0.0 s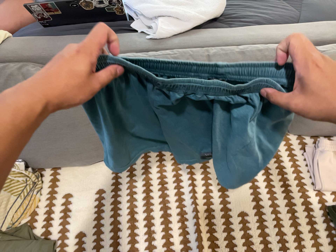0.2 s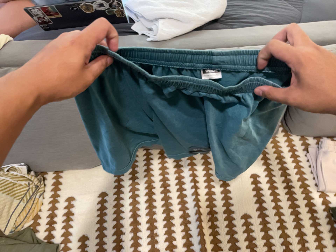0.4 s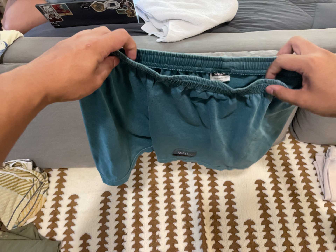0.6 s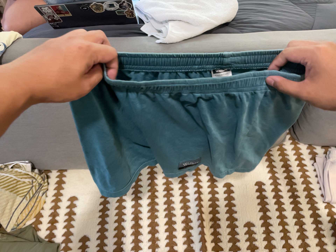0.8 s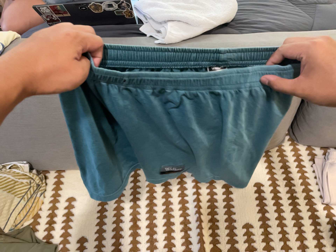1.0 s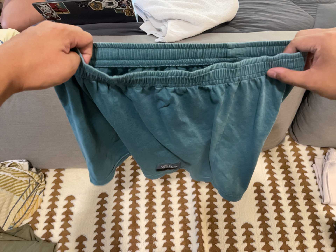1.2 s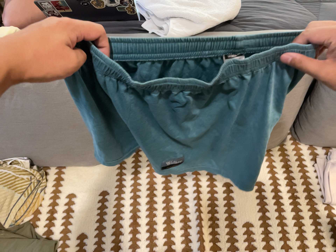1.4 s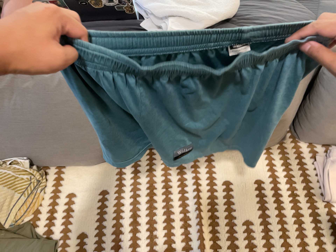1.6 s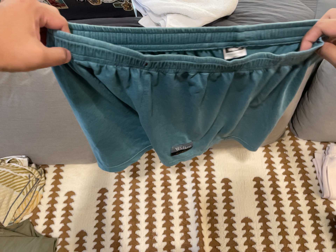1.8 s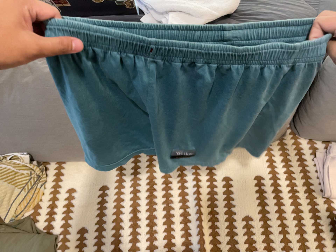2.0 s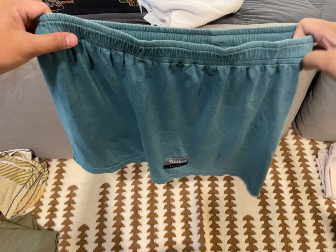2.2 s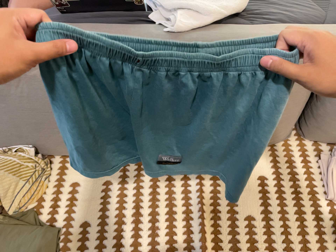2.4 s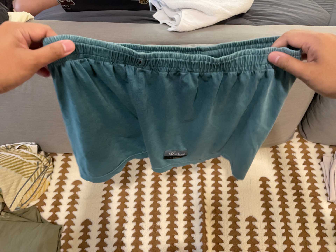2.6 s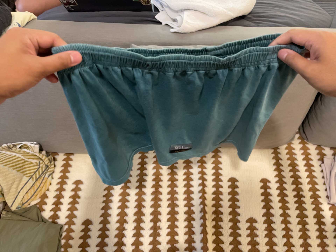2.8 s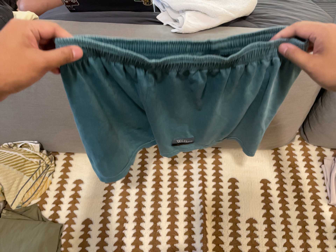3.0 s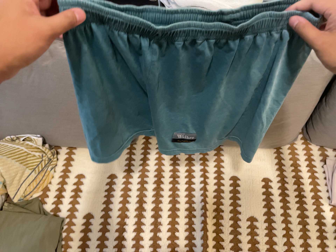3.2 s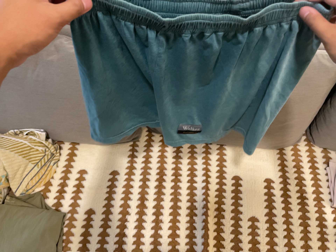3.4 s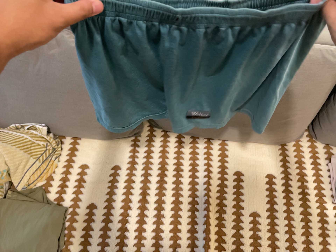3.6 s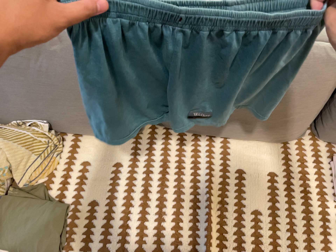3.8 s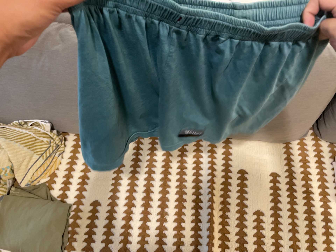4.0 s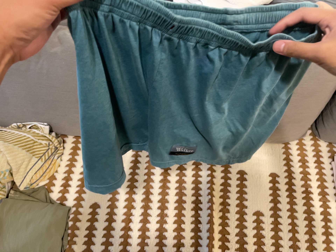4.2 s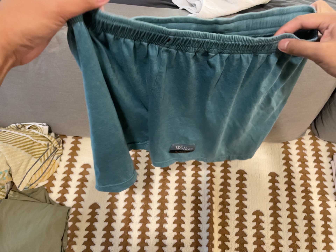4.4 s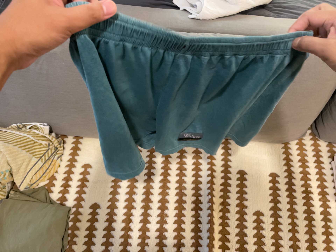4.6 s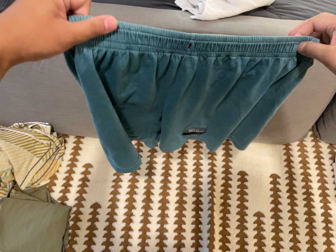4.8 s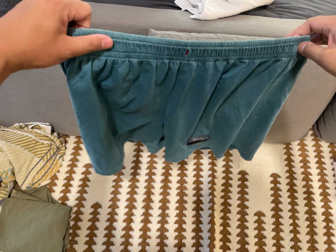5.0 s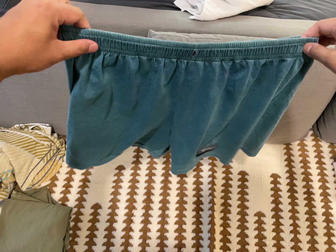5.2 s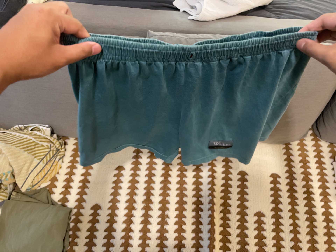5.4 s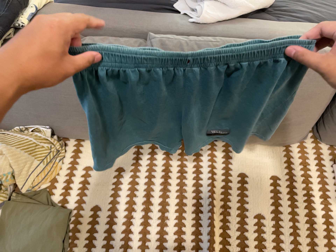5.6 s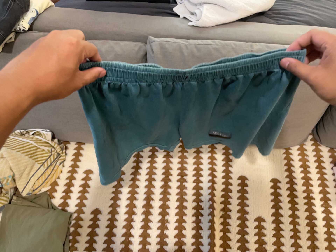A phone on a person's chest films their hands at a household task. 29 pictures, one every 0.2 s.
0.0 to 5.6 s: The camera rolls about its line of sight by about 10 degrees, and the scene rotates clockwise.
The film runs forward here.
